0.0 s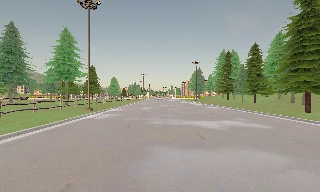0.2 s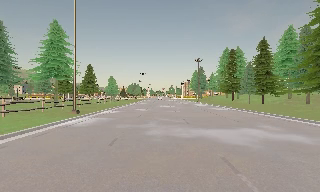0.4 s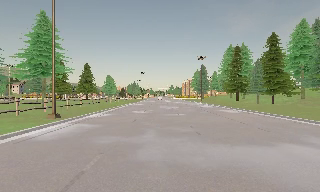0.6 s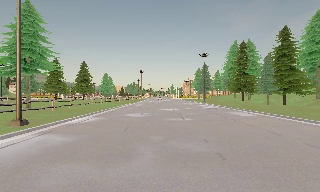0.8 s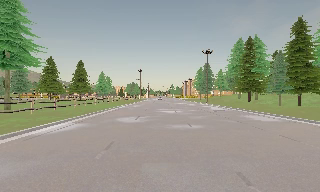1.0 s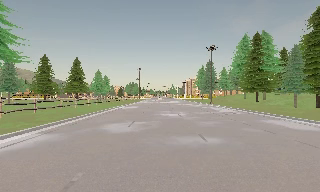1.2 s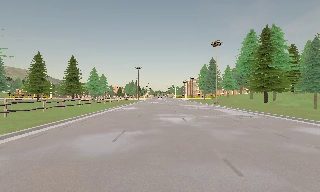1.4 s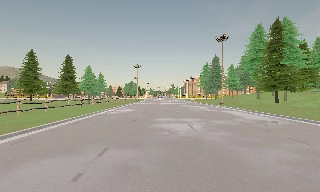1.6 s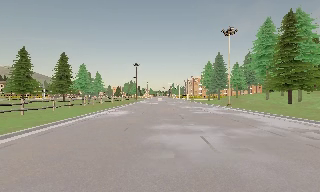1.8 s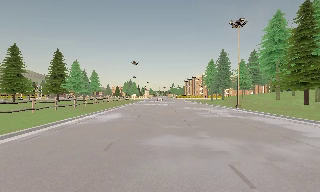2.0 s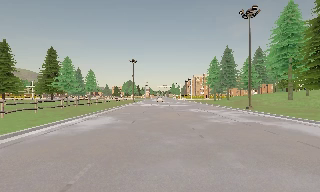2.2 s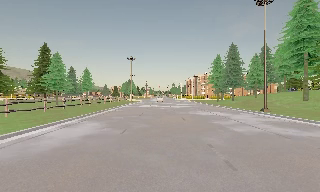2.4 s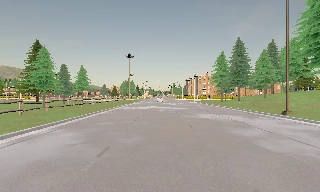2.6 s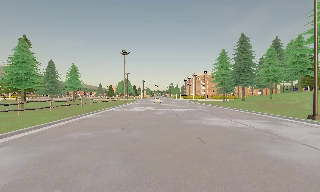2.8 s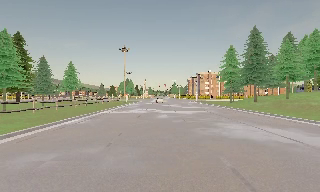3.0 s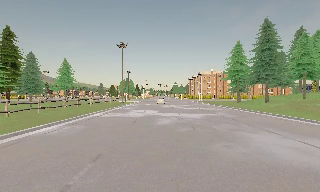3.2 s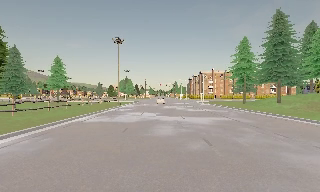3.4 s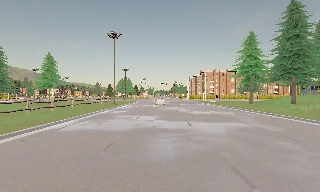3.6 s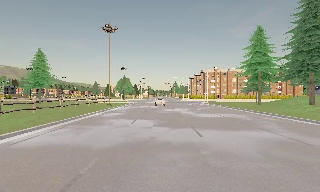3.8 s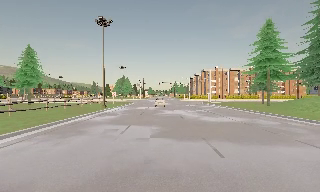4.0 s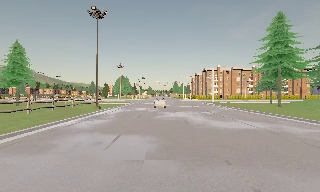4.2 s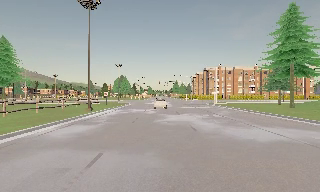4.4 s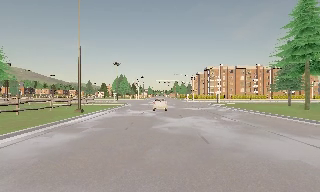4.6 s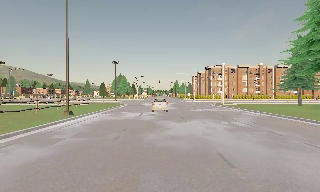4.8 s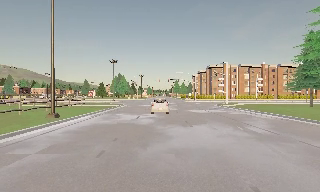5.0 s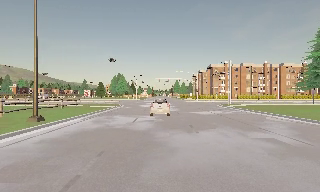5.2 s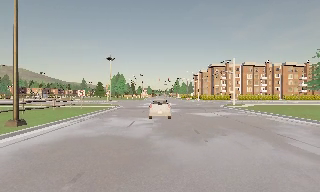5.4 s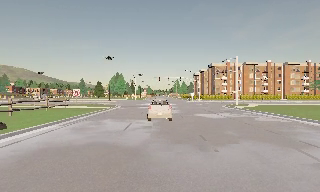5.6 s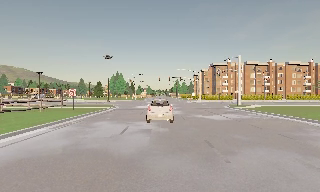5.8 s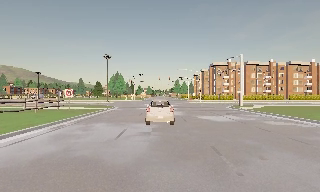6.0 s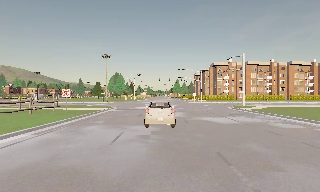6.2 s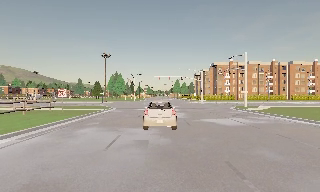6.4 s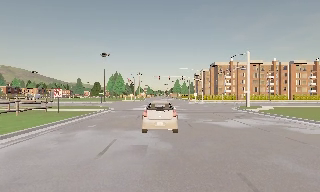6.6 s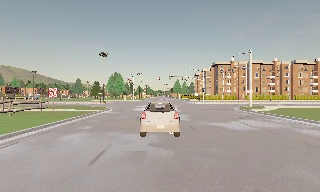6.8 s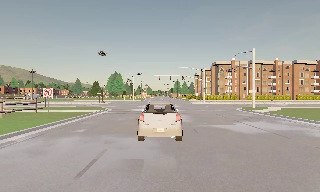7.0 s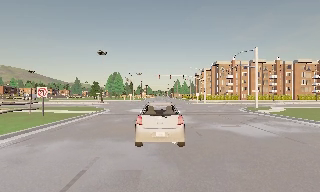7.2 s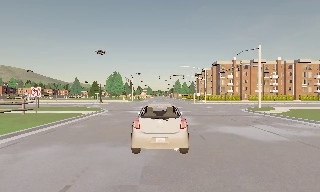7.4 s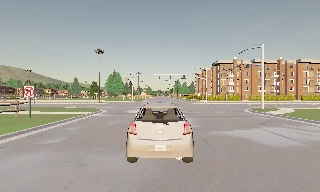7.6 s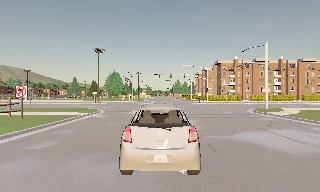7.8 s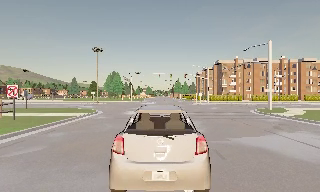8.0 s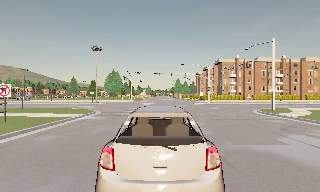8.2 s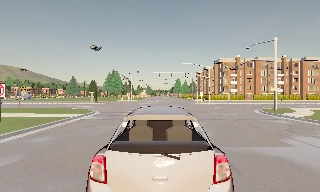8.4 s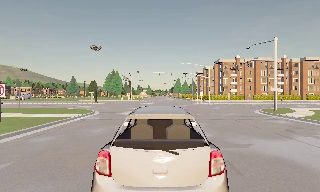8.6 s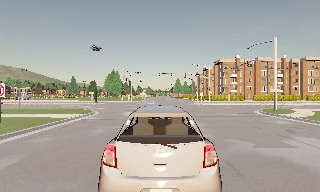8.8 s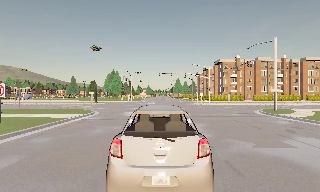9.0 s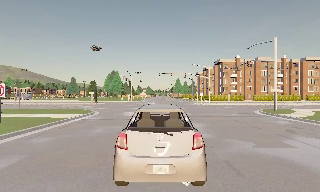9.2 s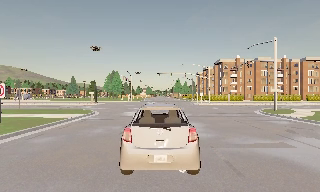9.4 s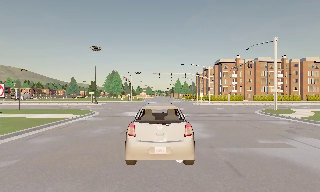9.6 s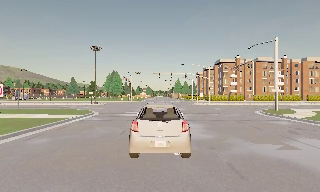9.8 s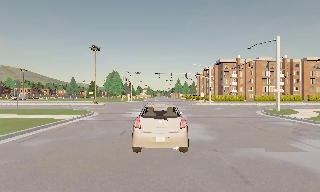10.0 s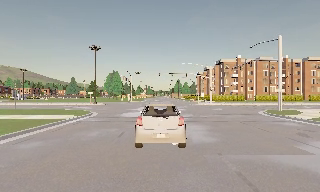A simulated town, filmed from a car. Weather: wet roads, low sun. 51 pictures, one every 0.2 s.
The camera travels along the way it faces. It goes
forward.
0.0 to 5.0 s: The camera travels forward, about 65 m, so what stands in front looms larger.
5.0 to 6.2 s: The camera travels forward, about 5 m, so what stands in front looms larger. It loses speed.
6.2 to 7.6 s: The camera travels forward, about 4.5 m, so what stands in front looms larger.
7.6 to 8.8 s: The camera travels forward, about 1.5 m, so what stands in front looms larger. It loses speed.
8.8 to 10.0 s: The camera travels forward, about 0.5 m, so what stands in front looms larger. It gains speed.
The film runs forward here.
